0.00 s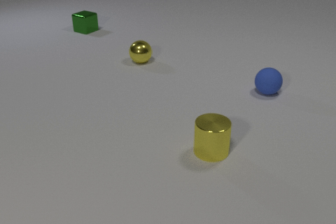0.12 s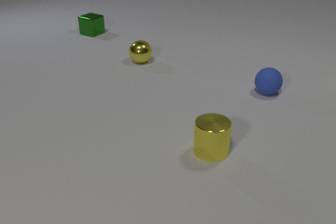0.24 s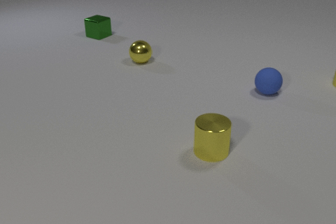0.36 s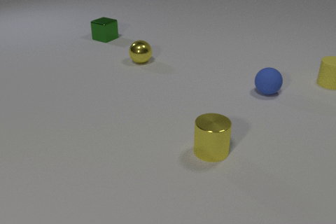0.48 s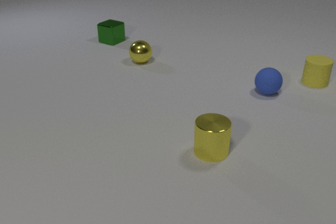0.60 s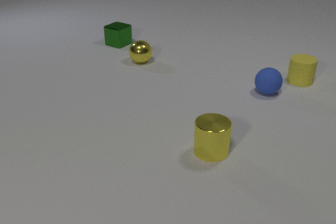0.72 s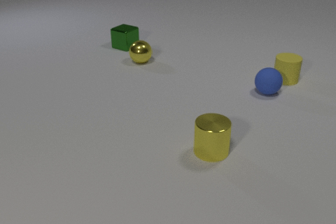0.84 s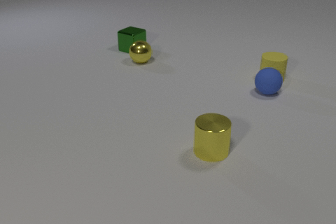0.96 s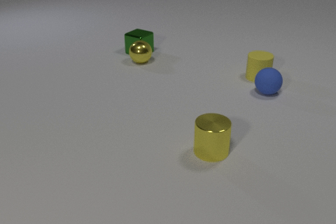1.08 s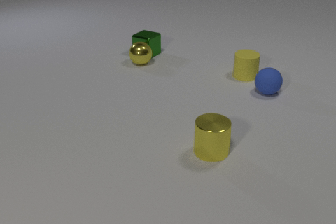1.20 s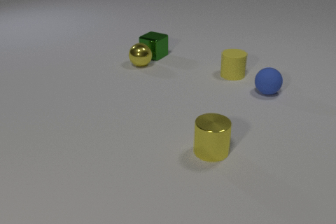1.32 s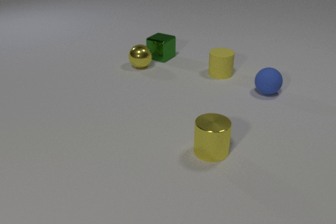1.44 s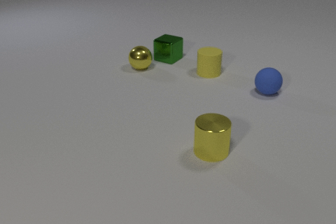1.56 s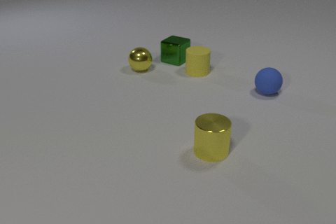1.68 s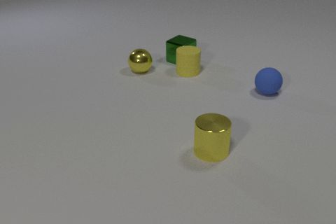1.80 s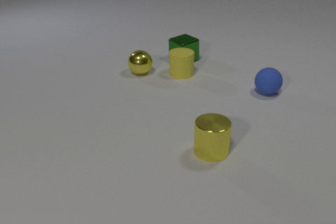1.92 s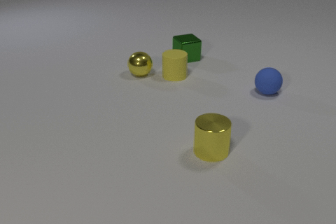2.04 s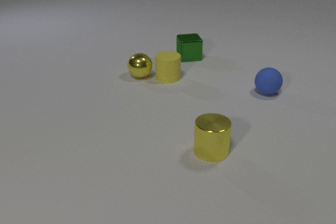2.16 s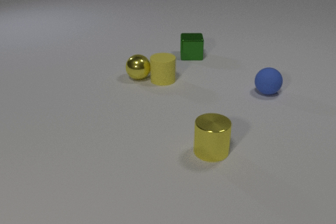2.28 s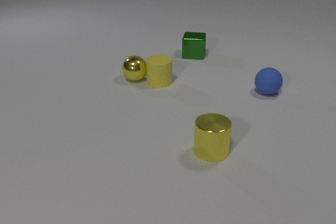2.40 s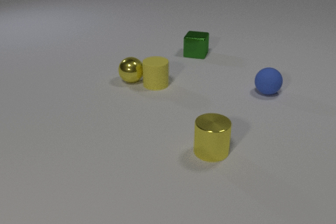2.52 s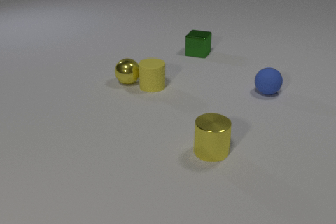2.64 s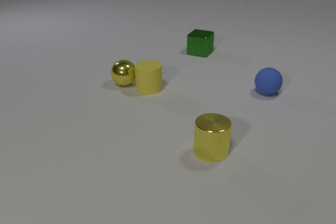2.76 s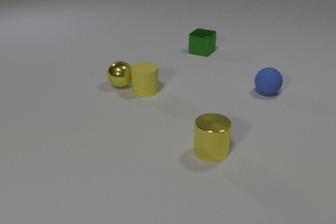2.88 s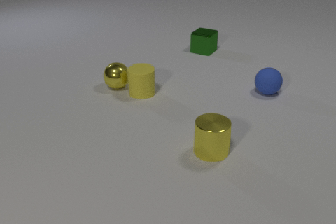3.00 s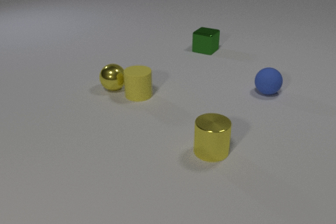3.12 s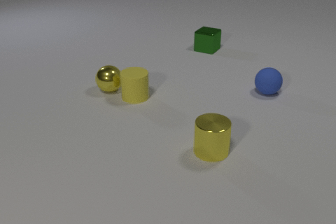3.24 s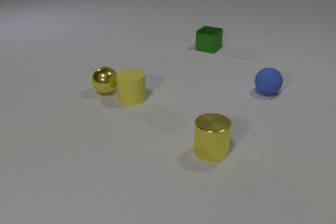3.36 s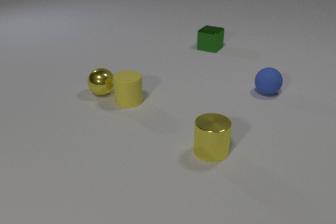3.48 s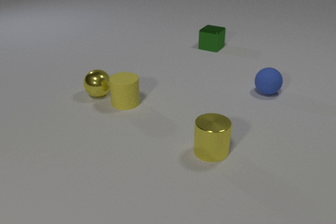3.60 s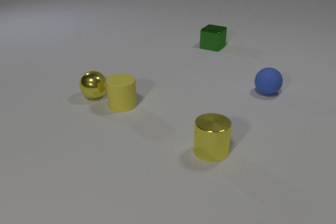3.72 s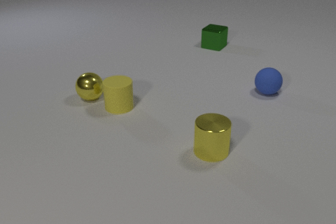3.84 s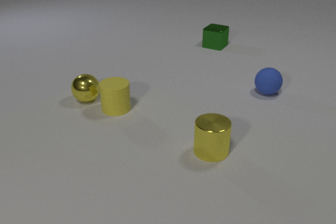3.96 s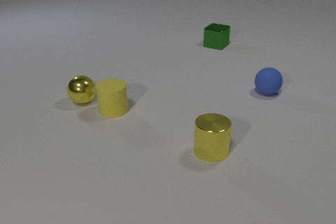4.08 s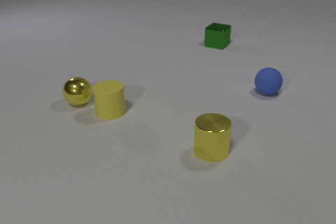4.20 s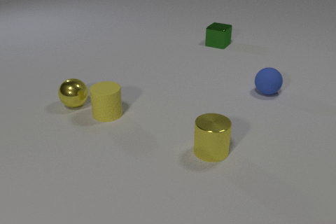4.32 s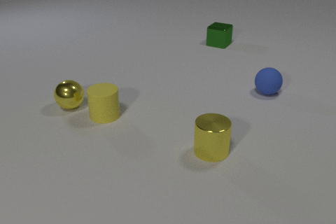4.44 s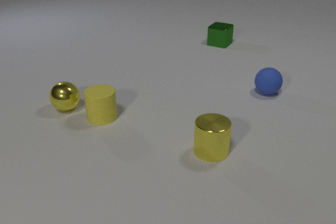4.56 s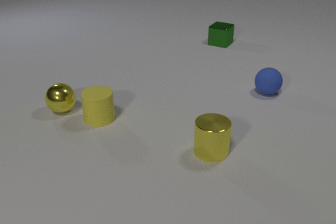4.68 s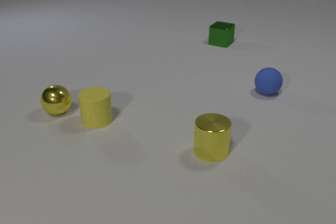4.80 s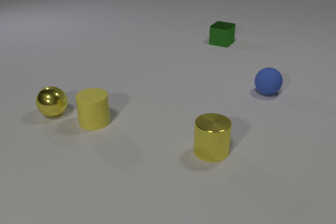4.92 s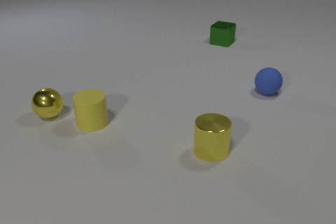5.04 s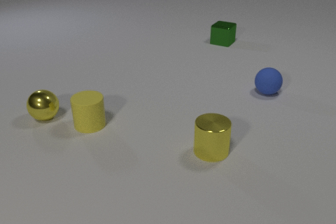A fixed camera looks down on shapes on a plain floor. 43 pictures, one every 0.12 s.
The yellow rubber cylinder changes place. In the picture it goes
to the left.
The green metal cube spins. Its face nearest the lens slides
to the left.
0.00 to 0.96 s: The yellow rubber cylinder comes in at the right edge, slides to the left. The green metal cube slides toward the camera and to the right. The green metal cube and the yellow metal sphere collide.
0.96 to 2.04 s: The yellow rubber cylinder slides to the left. The green metal cube slides to the right, spins so that its near face slides to the left, clockwise seen from above. The yellow metal sphere rolls toward the camera. The yellow rubber cylinder and the green metal cube collide.
2.04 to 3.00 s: The yellow rubber cylinder slides toward the camera and to the left. The green metal cube slides away from the camera and to the right, spins clockwise seen from above by about 45 degrees, its near face sliding to the left. The yellow metal sphere rolls to the left and toward the camera. The yellow rubber cylinder and the yellow metal sphere collide.
3.00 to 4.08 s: The yellow rubber cylinder slides toward the camera and to the left. The green metal cube slides away from the camera and to the right. The yellow metal sphere rolls to the left and toward the camera.
4.08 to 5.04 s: The yellow rubber cylinder slides toward the camera and to the left. The green metal cube slides away from the camera and to the right. The yellow metal sphere rolls to the left and toward the camera.
What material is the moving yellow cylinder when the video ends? rubber.
What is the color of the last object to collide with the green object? yellow.
What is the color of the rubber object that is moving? yellow.
